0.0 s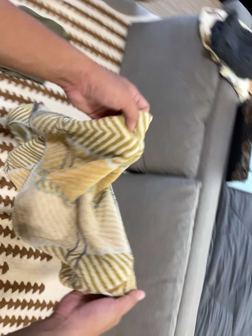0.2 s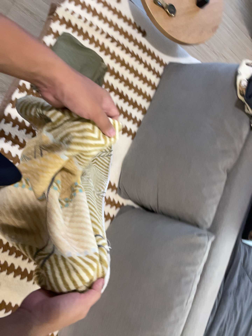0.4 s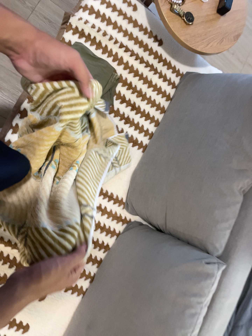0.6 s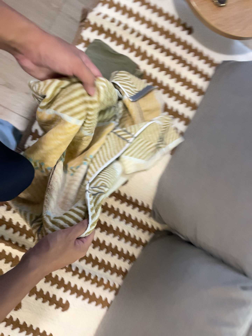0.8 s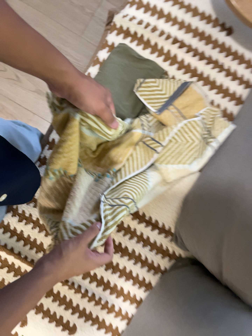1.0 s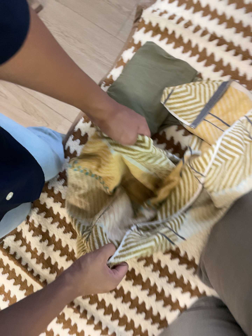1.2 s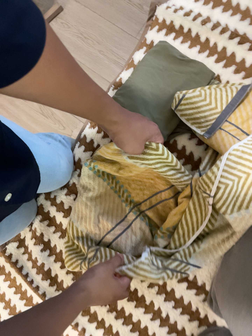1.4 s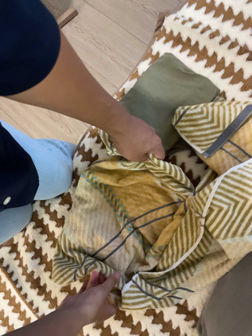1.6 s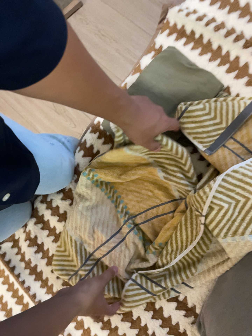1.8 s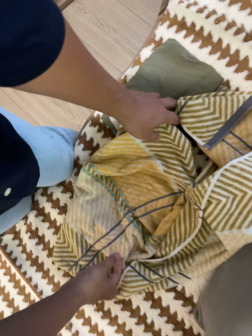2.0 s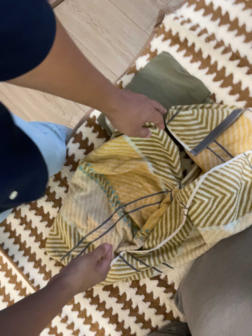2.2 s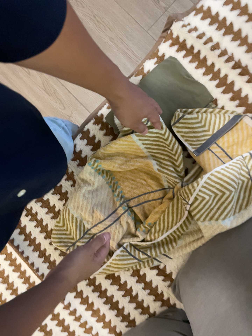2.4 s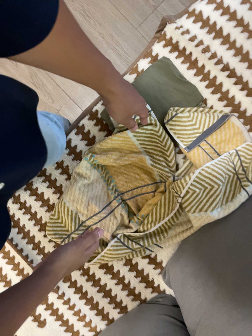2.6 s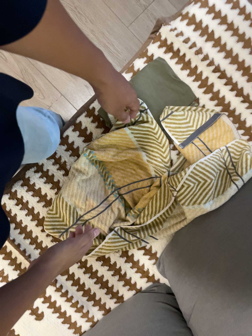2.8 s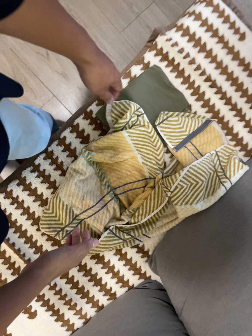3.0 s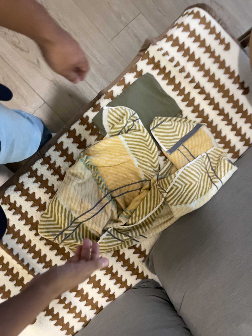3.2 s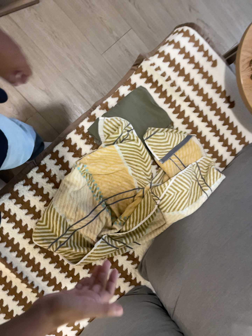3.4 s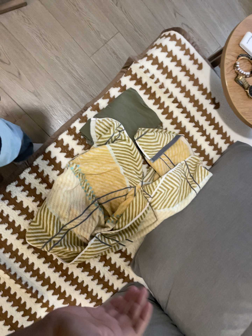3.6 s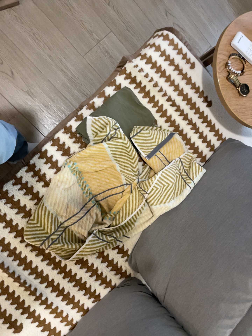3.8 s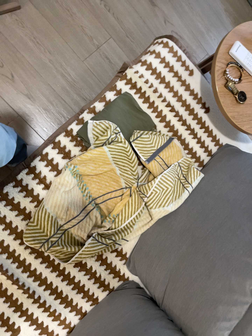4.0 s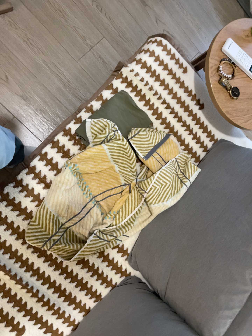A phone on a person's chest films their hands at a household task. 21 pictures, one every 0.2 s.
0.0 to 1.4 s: The camera pans to its left by about 50 degrees. It travels forward, to its right and toward the top of its view, about 60 cm. Its aim tips toward the top of its view by about 10 degrees, and the scene shifts downward. It rolls about its line of sight by about 25 degrees, and the scene rotates clockwise.
1.4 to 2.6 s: The camera pans to its right by about 15 degrees. It travels backward and to its left, about 22 cm, so what stands in front gets smaller. Its aim tips toward the bottom of its view by about 10 degrees.
2.6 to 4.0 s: The camera pans to its right by about 20 degrees. It travels to its left and backward, about 26 cm.
The film runs backward here.
